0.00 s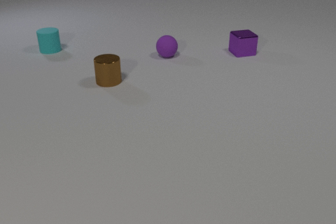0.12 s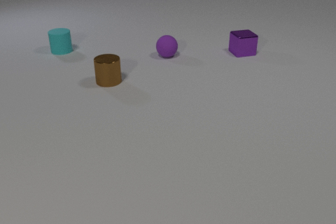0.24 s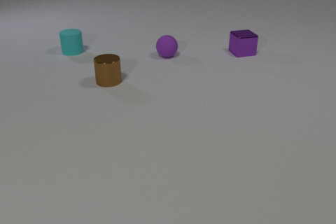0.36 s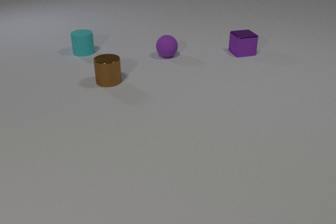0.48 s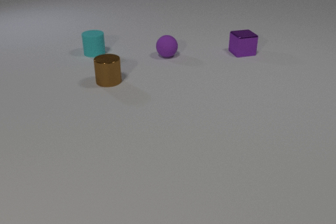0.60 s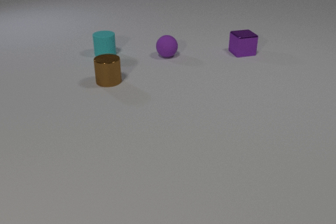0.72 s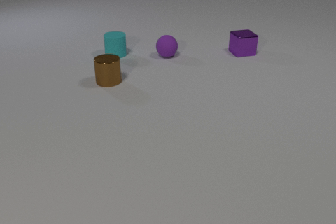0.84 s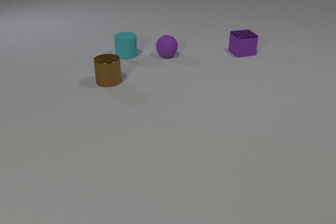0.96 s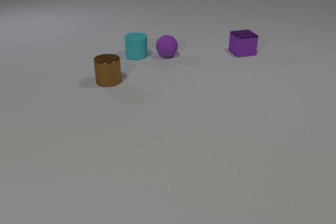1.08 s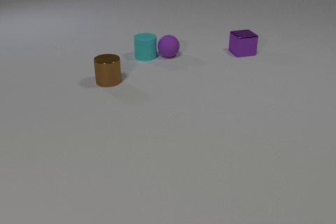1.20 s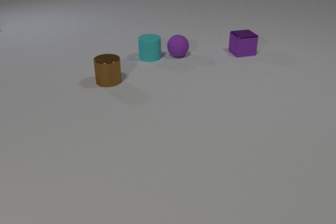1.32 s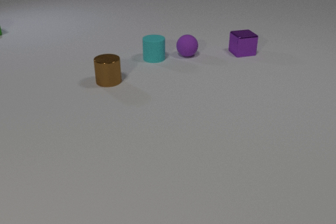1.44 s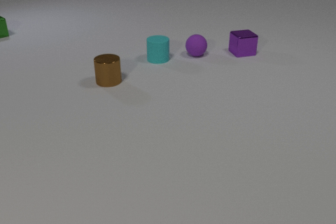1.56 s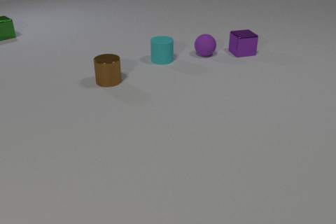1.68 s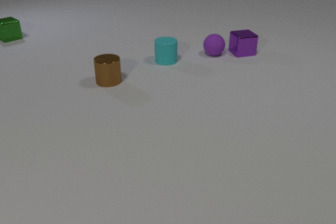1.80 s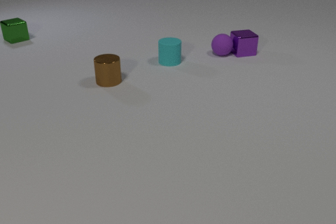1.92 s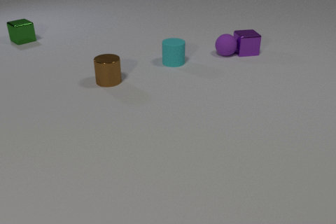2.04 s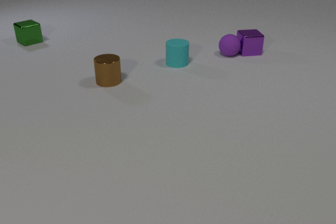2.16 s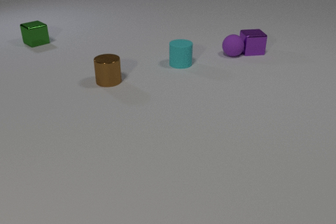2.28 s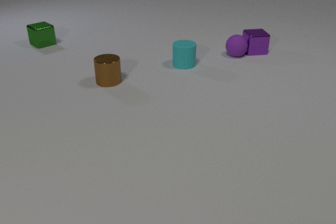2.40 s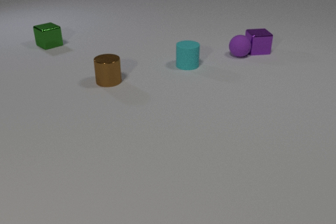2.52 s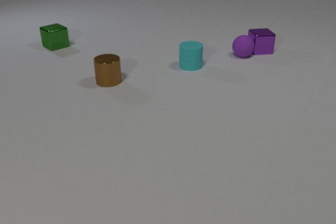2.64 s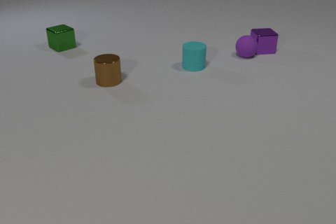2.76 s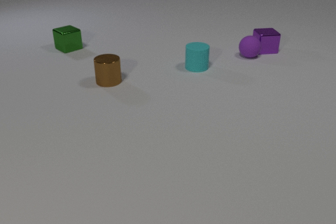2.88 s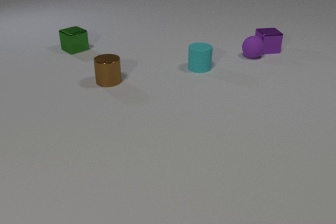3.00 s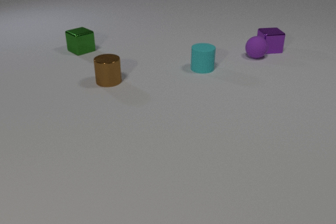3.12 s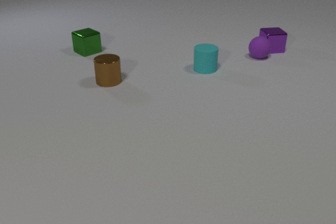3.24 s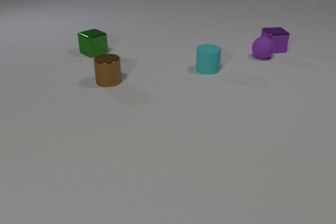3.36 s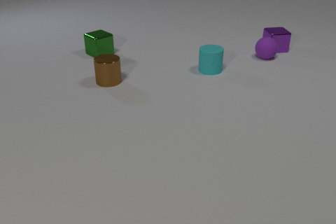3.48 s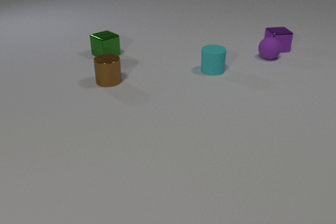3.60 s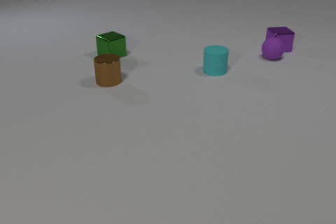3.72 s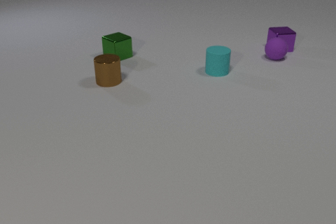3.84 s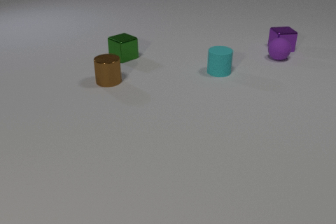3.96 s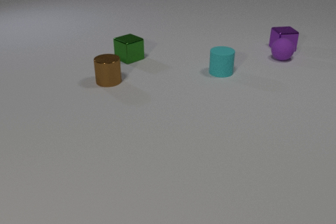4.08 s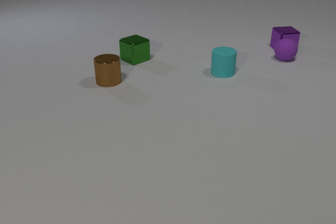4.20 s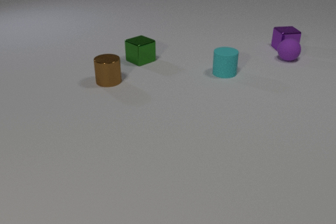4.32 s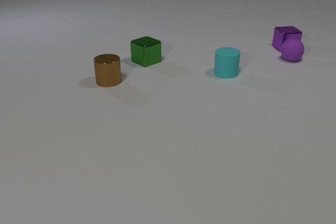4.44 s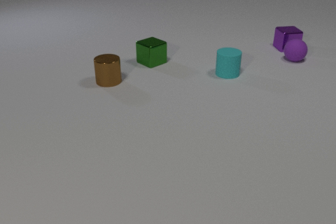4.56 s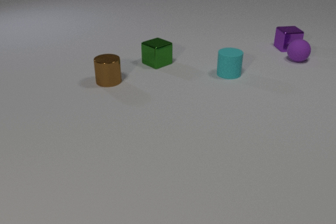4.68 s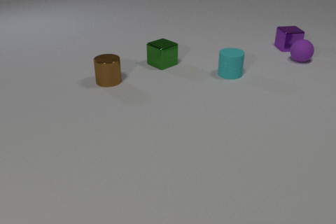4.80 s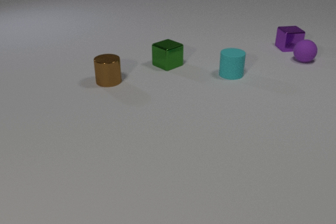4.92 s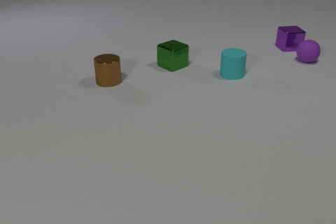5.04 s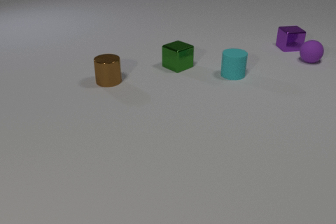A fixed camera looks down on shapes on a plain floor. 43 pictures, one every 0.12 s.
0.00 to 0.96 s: The cyan rubber cylinder slides to the right.
0.96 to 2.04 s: The cyan rubber cylinder slides to the right and toward the camera. The purple rubber sphere rolls to the right. The green metal cube comes in at the left edge, slides toward the camera and to the right. The purple metal cube slides to the right. The cyan rubber cylinder and the purple rubber sphere collide. The purple rubber sphere and the purple metal cube collide.
2.04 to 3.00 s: The cyan rubber cylinder slides to the right and toward the camera. The purple rubber sphere rolls to the right. The green metal cube slides to the right and toward the camera. The purple metal cube slides to the right and away from the camera.
3.00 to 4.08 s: The cyan rubber cylinder slides to the right. The purple rubber sphere rolls to the right. The green metal cube slides to the right and toward the camera. The purple metal cube slides to the right and away from the camera.
4.08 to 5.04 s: The cyan rubber cylinder slides to the right. The purple rubber sphere rolls to the right. The green metal cube slides to the right and toward the camera. The purple metal cube slides to the right.
What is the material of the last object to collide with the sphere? metal.
How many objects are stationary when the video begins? 3.
What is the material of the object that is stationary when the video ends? metal.
